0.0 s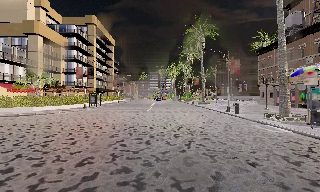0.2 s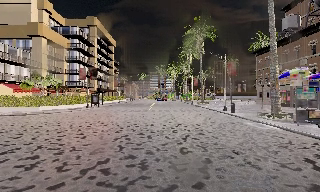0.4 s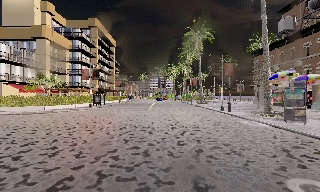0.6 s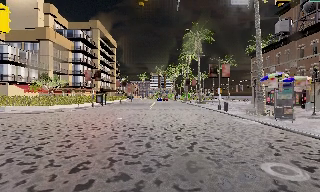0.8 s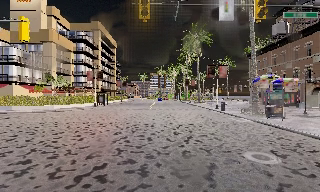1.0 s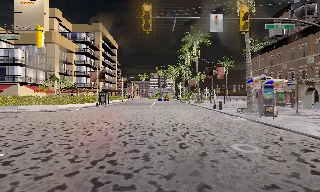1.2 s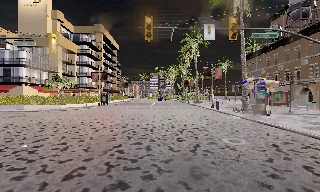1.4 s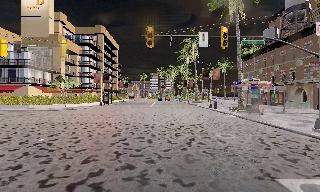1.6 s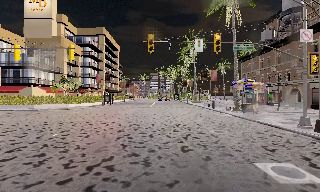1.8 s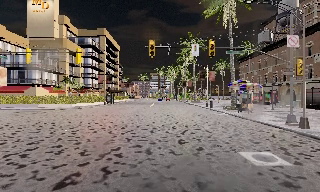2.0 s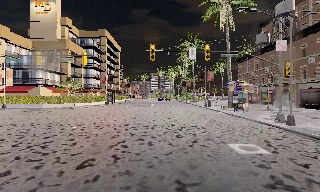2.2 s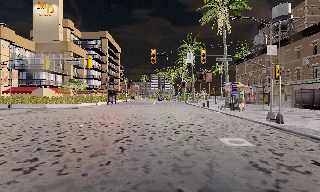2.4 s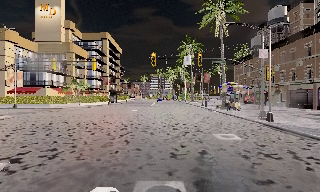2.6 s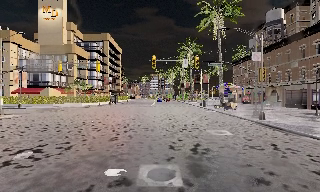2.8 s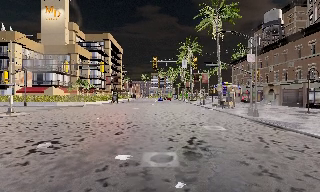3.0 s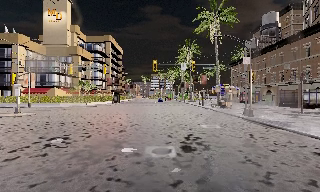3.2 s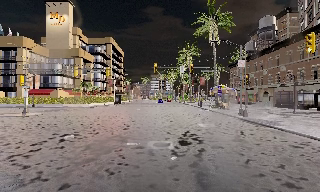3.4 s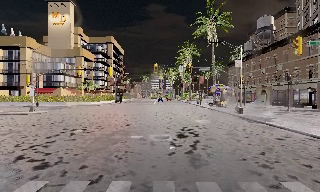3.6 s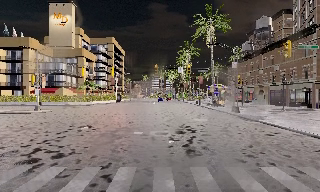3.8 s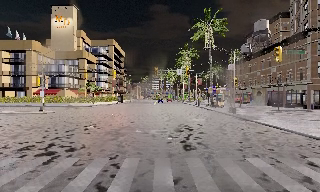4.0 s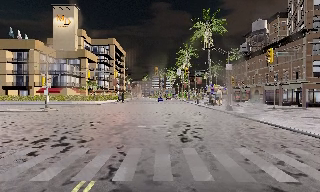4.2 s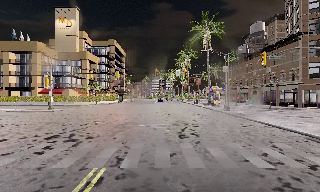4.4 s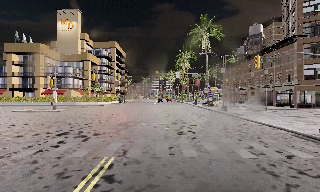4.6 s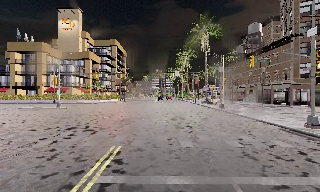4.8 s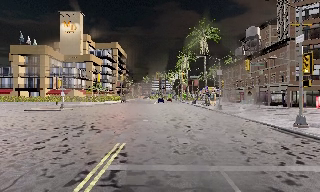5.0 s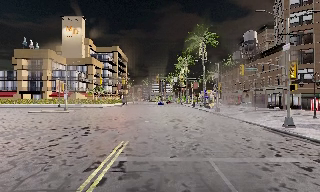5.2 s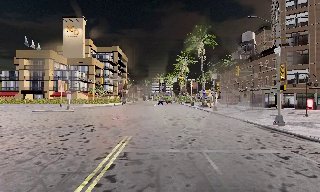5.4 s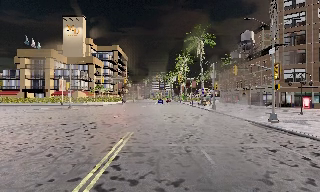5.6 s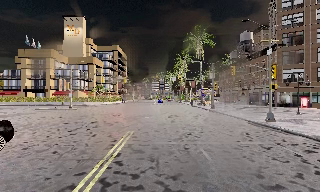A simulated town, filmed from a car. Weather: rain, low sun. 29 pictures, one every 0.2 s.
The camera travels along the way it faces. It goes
backward.
0.0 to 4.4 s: The camera travels backward, about 20 m, so what stands in front gets smaller.
4.4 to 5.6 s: The camera travels backward, about 4.5 m, so what stands in front gets smaller. It loses speed.
The film runs backward here.
